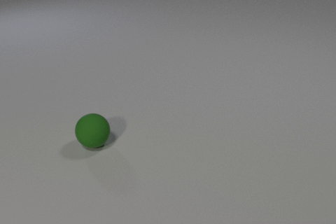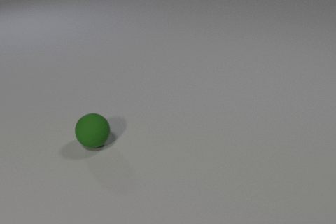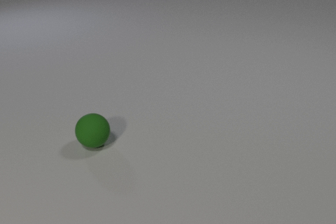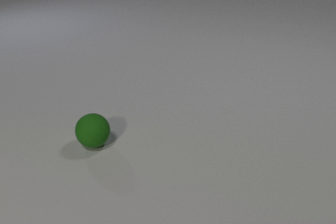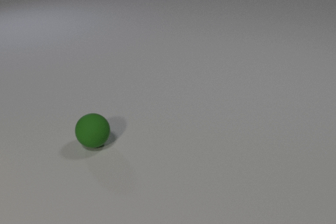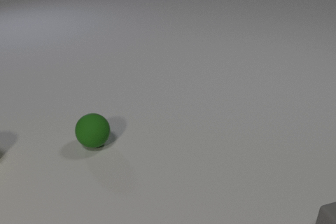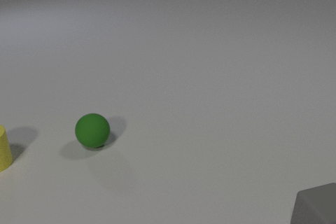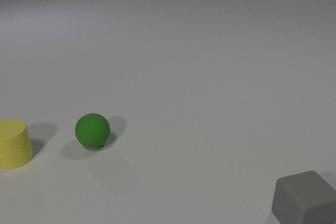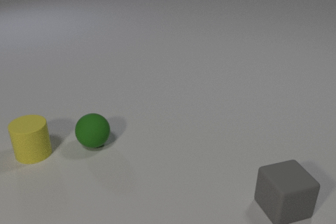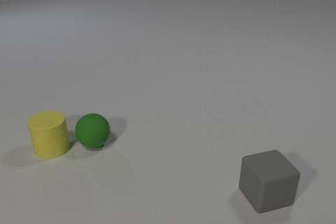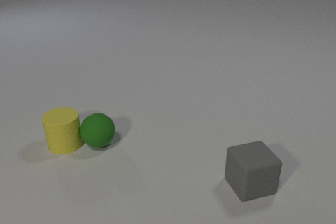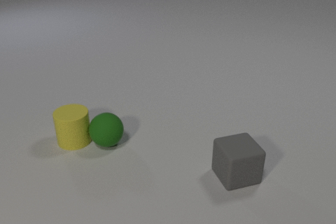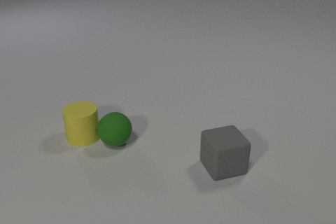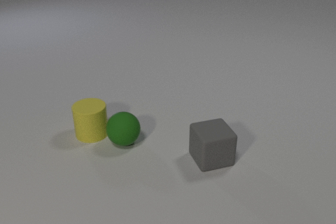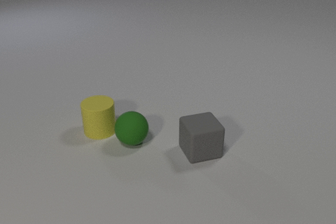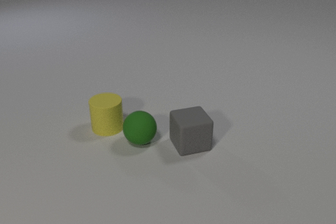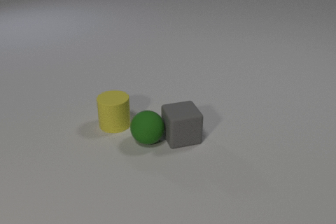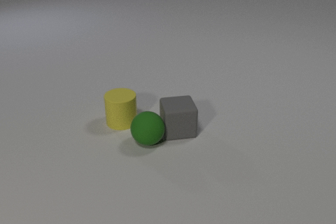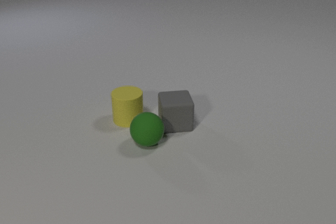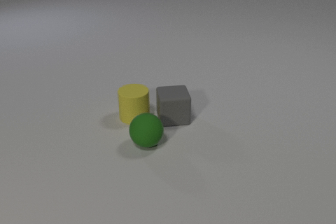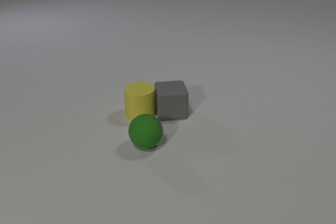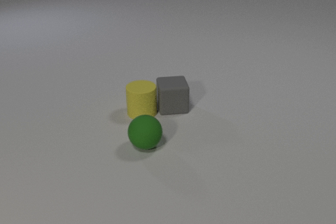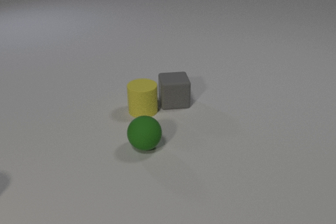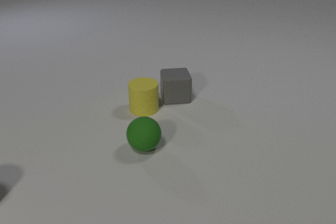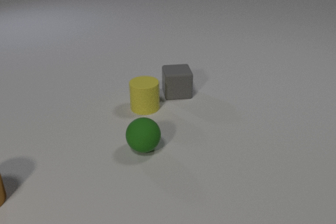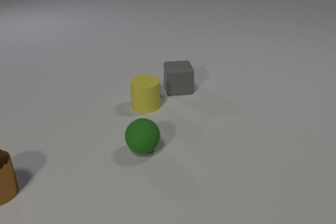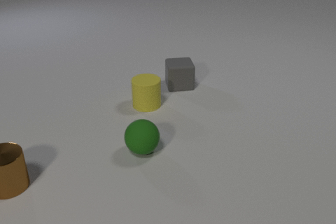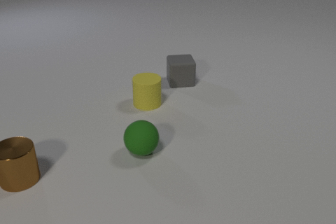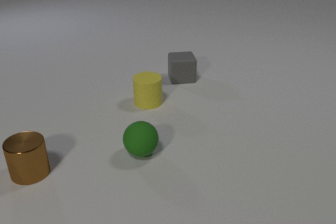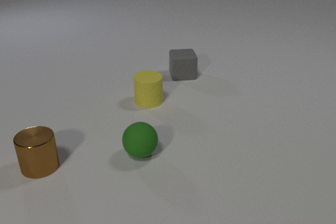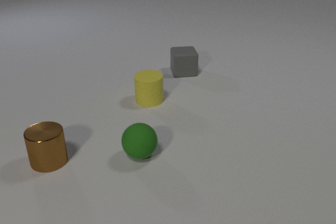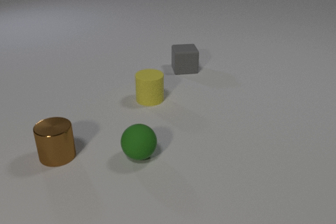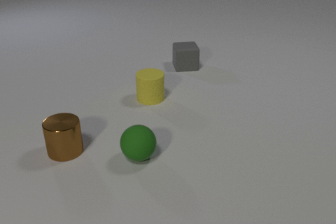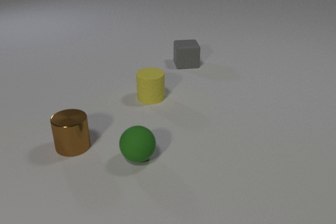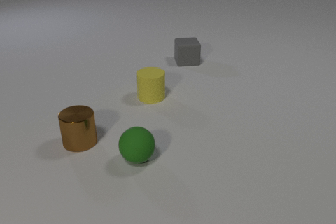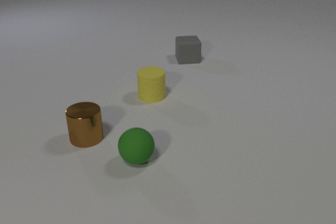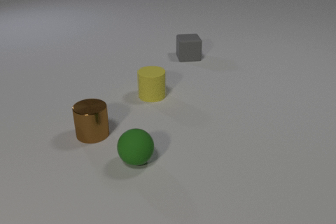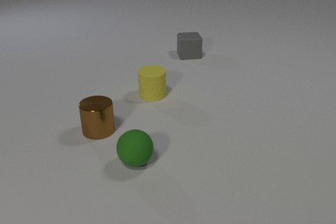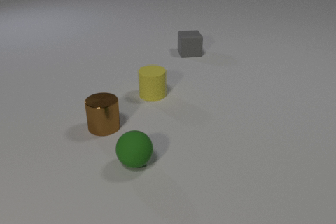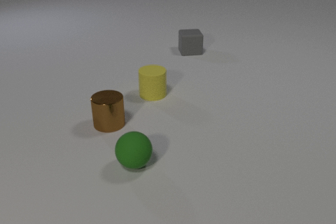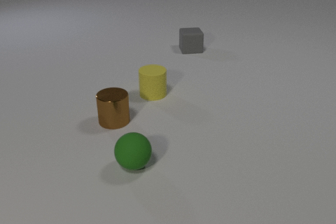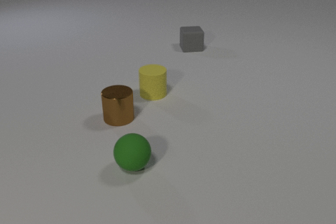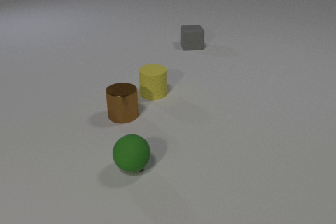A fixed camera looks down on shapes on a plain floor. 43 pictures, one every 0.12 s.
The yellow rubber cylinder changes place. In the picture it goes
to the right.
The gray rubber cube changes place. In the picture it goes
away from the camera.
0.00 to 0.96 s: The yellow rubber cylinder comes in at the left edge, slides to the right. The gray rubber cube comes in at the right edge, slides to the left and away from the camera.
0.96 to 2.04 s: The yellow rubber cylinder slides to the right and away from the camera. The green rubber sphere rolls to the right. The gray rubber cube slides away from the camera and to the left. The yellow rubber cylinder and the green rubber sphere collide. The green rubber sphere and the gray rubber cube collide.
2.04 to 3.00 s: The yellow rubber cylinder slides away from the camera and to the right. The green rubber sphere rolls toward the camera. The gray rubber cube slides away from the camera. The brown metal cylinder comes in at the left edge, slides to the right and away from the camera. The yellow rubber cylinder and the gray rubber cube collide.
3.00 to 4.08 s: The yellow rubber cylinder slides away from the camera. The green rubber sphere rolls toward the camera. The gray rubber cube slides away from the camera. The brown metal cylinder slides to the right and away from the camera.
4.08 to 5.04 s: The yellow rubber cylinder slides away from the camera. The green rubber sphere rolls toward the camera. The gray rubber cube slides away from the camera. The brown metal cylinder slides to the right and away from the camera.
What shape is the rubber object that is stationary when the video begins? sphere.
How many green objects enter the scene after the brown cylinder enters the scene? 0.
Are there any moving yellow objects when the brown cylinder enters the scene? yes.
